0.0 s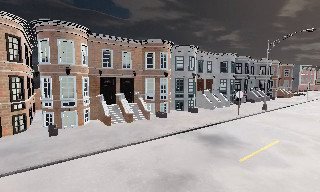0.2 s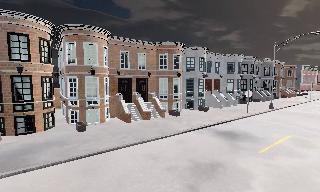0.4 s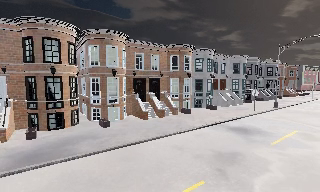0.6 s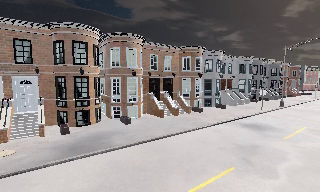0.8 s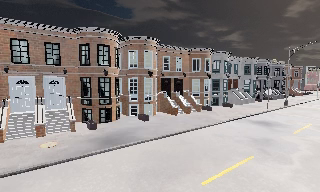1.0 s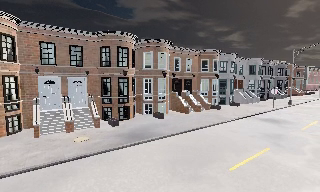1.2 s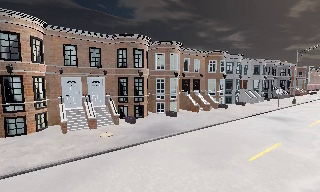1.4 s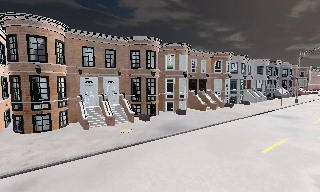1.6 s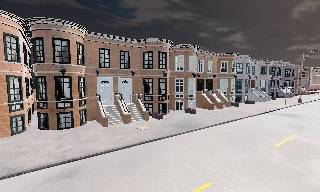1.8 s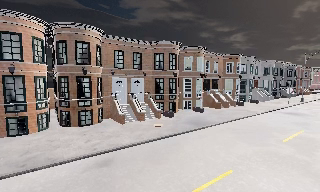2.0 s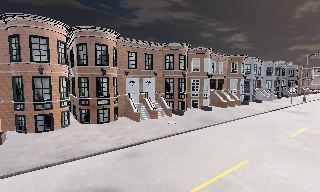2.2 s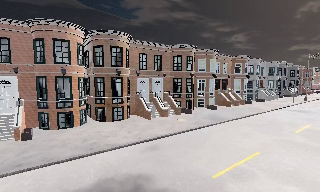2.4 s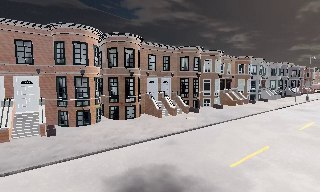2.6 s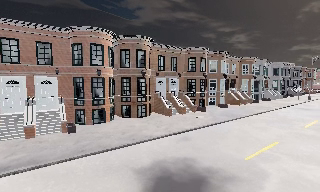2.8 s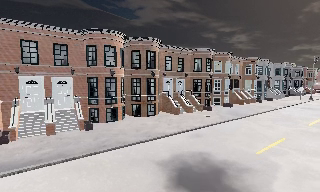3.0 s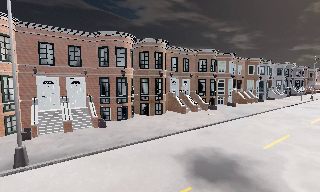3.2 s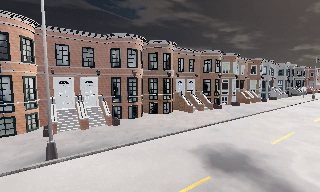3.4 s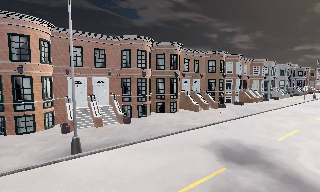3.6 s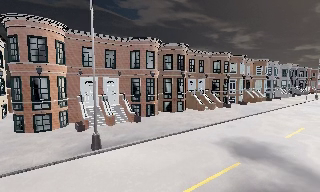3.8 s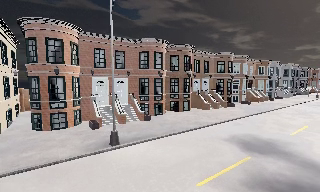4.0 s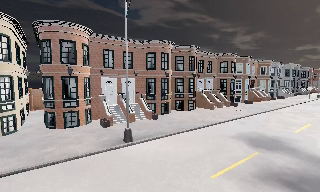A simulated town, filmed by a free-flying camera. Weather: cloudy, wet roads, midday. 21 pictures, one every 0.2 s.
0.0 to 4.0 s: The camera travels to its left and backward, about 25 m, so close, fixed things drift to the right. It loses speed.
The film runs backward here.
